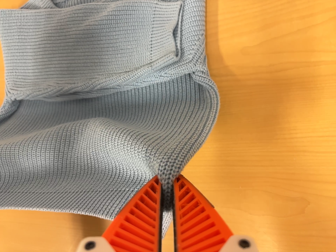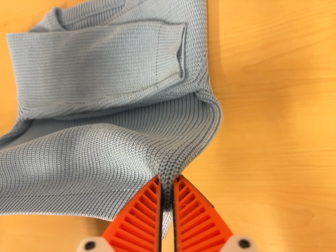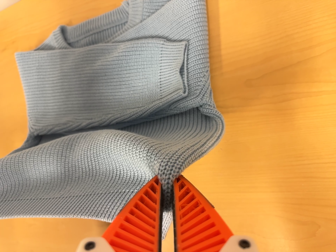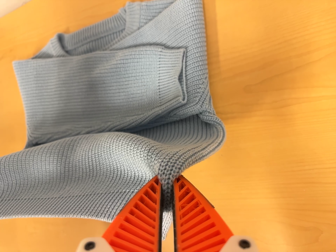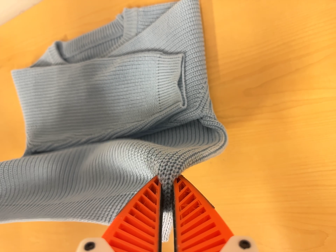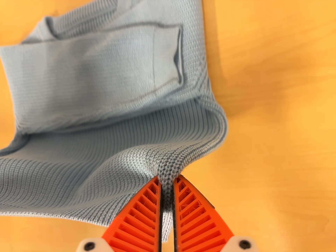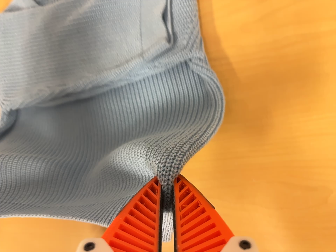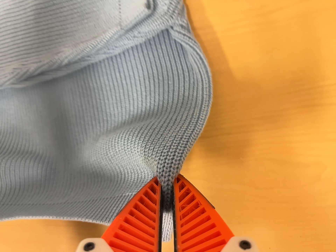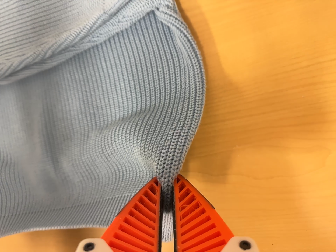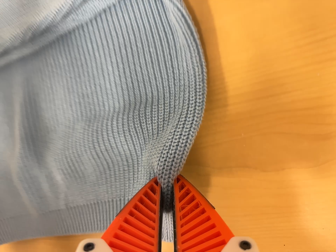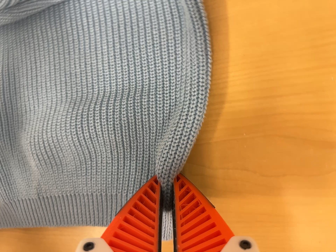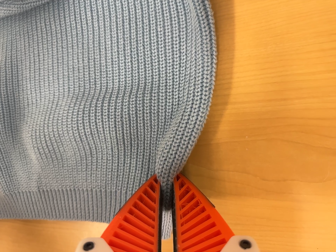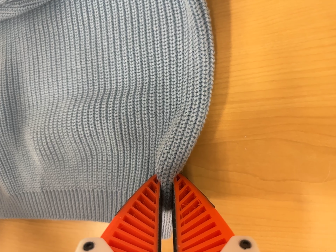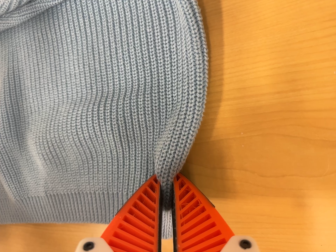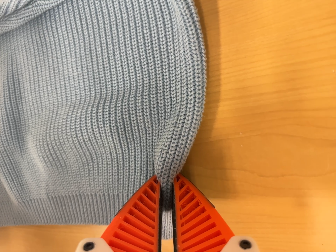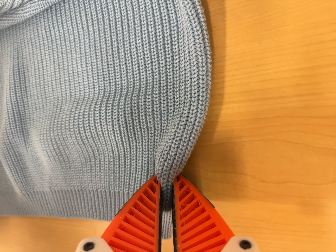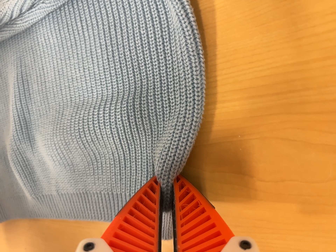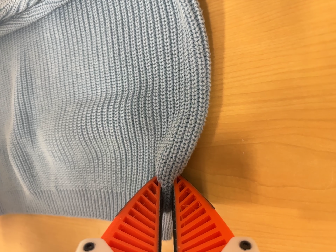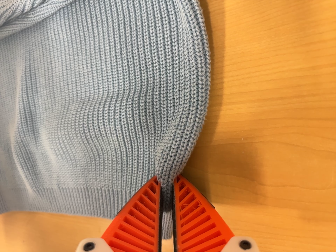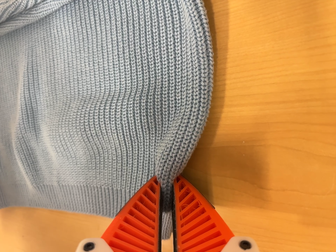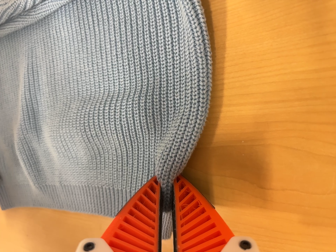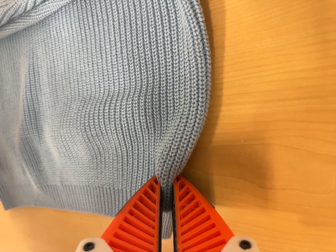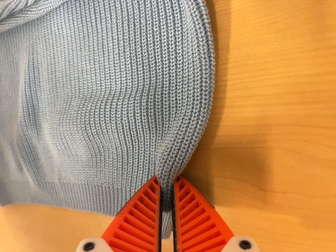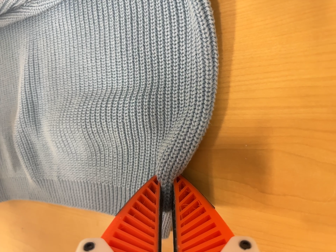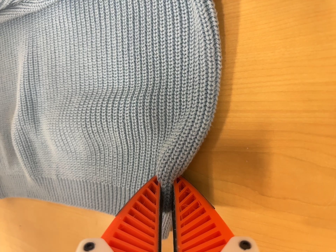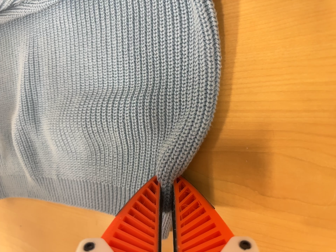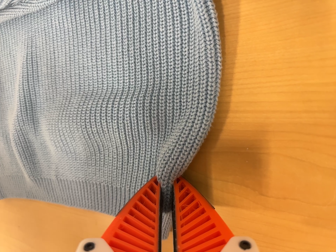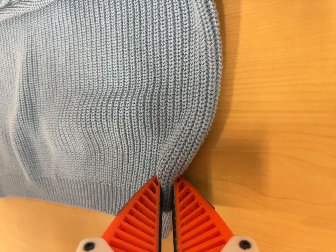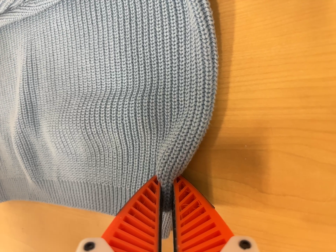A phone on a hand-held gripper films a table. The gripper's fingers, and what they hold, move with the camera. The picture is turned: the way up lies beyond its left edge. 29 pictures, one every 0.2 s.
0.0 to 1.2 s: The camera shifts only a little, or ends up much as it began.
1.2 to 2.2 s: The camera travels forward and toward the bottom of its view, about 12 cm, so what stands in front looms larger.
2.2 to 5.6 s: The camera pans to its left by about 10 degrees.
The film runs backward here.
